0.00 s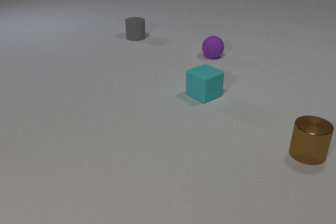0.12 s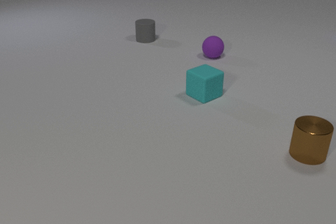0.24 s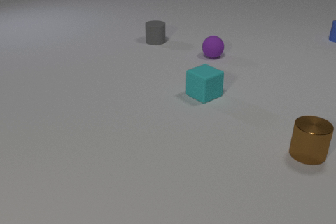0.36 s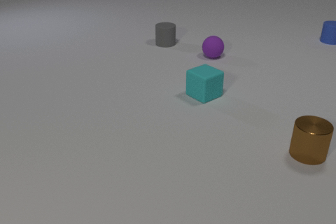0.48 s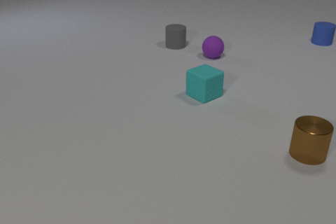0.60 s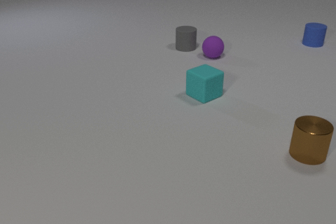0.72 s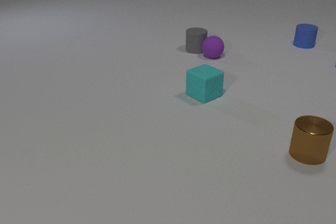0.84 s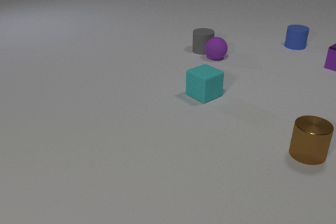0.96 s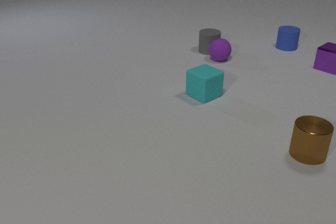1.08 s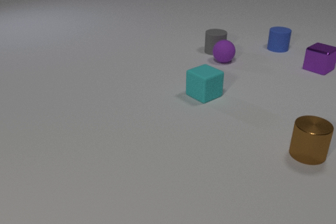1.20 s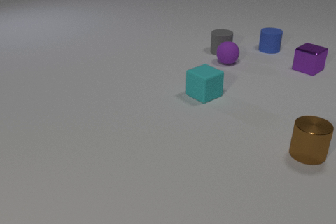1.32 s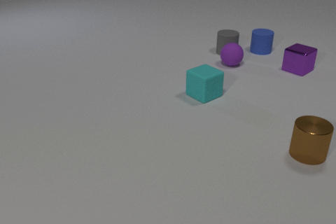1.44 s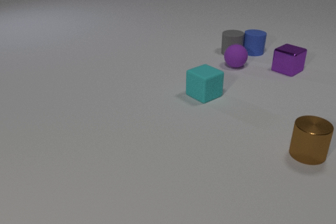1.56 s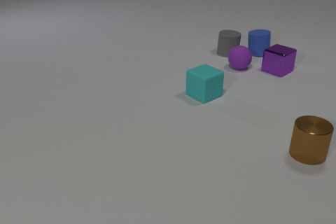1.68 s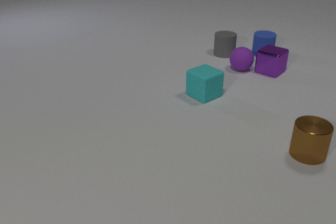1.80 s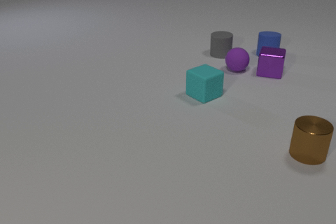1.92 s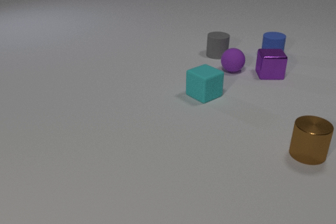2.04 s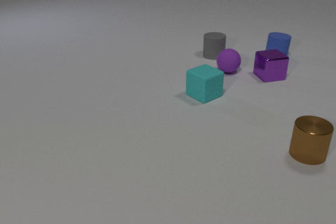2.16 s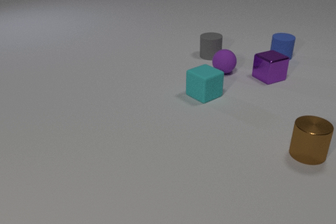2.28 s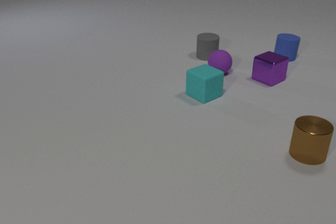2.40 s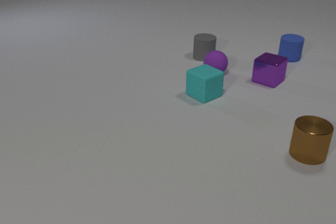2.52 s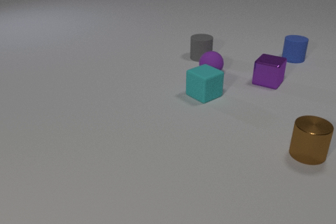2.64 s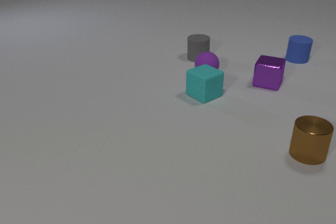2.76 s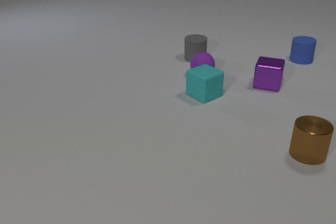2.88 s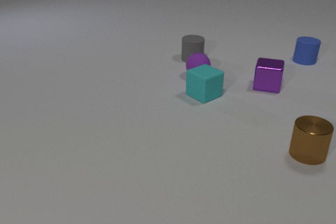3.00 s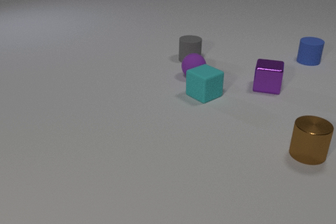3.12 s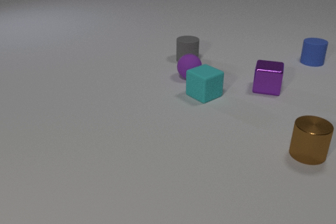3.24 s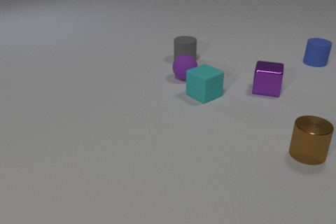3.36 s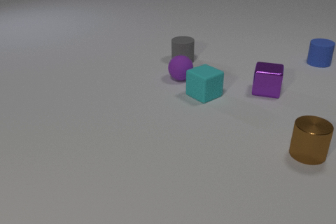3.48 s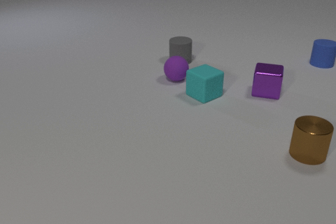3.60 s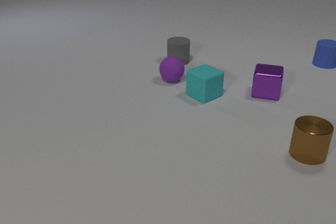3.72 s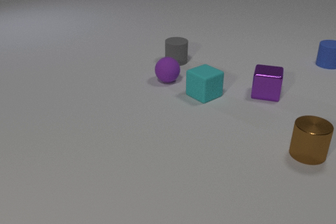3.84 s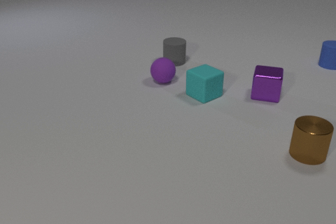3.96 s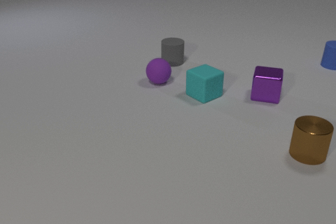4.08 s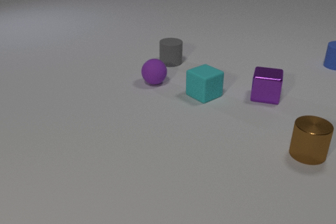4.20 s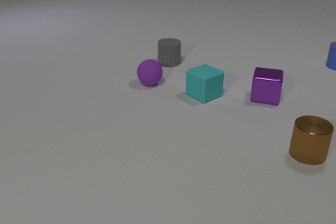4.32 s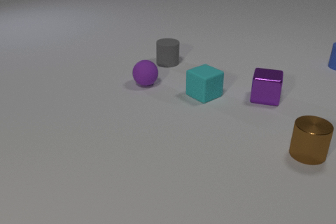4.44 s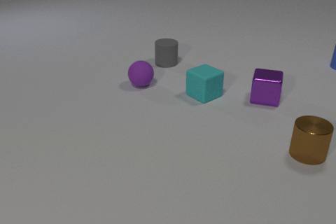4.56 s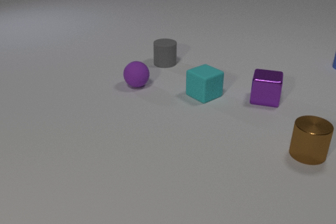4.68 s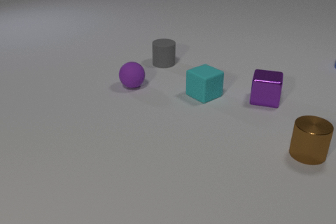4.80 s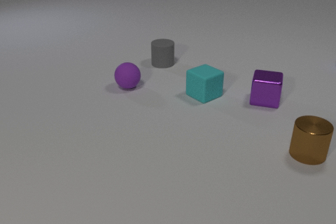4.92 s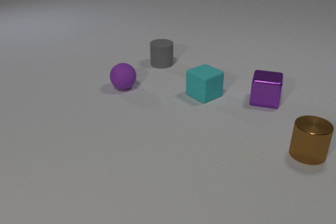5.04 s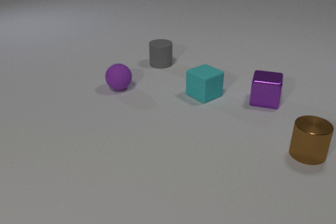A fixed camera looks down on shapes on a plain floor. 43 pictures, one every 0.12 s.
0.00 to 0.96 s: The gray rubber cylinder slides to the right and toward the camera. The purple rubber sphere rolls to the right and toward the camera. The blue rubber cylinder comes in at the right edge, slides to the left and toward the camera. The purple metal cube comes in at the right edge, slides to the left and toward the camera. The gray rubber cylinder and the purple rubber sphere collide.
0.96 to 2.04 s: The gray rubber cylinder slides toward the camera and to the right. The purple rubber sphere rolls toward the camera. The blue rubber cylinder slides toward the camera. The purple metal cube slides to the left and toward the camera, spins counterclockwise seen from above by about 60 degrees, its near face sliding to the right. The gray rubber cylinder and the blue rubber cylinder collide. The purple rubber sphere and the purple metal cube collide.
2.04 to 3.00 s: The gray rubber cylinder slides to the left and toward the camera. The purple rubber sphere rolls to the left and toward the camera. The blue rubber cylinder slides to the right. The purple metal cube slides toward the camera, spins so that its near face slides to the right, counterclockwise seen from above.
3.00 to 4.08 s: The gray rubber cylinder slides to the left and toward the camera. The purple rubber sphere rolls to the left. The blue rubber cylinder slides to the right. The purple metal cube slides toward the camera.
4.08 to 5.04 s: The gray rubber cylinder slides to the left. The purple rubber sphere rolls to the left. The blue rubber cylinder slides to the right, leaves at the right edge. The purple metal cube slides toward the camera.
What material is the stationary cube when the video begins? rubber.
How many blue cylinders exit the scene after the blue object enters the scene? 1.
What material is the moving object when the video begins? rubber.
